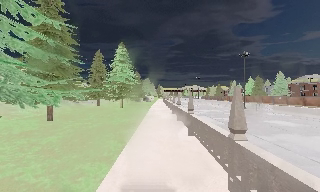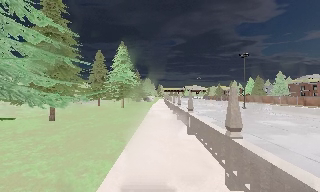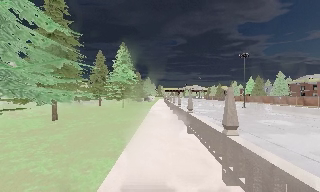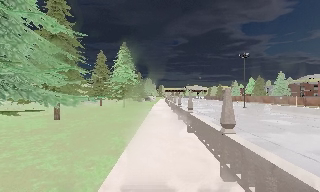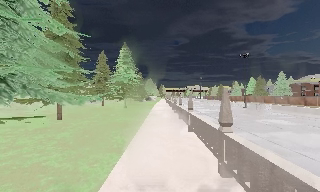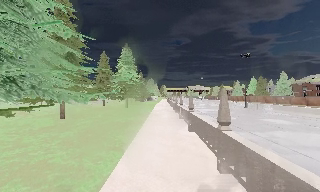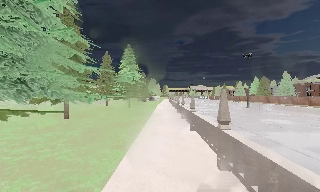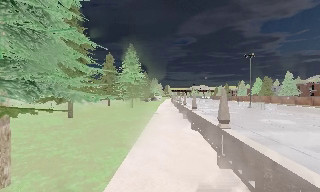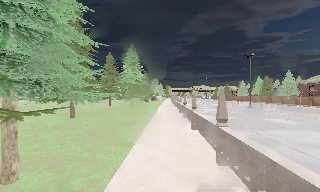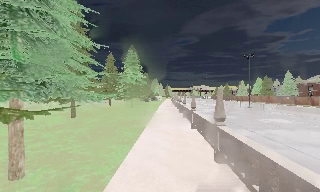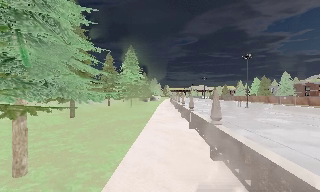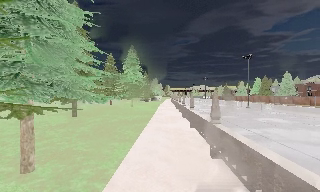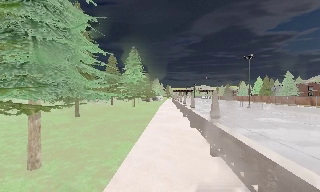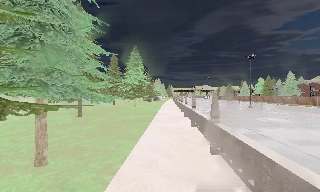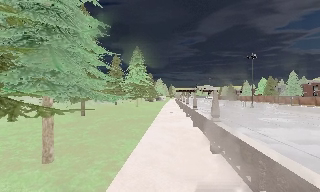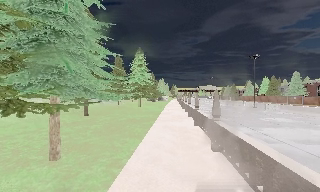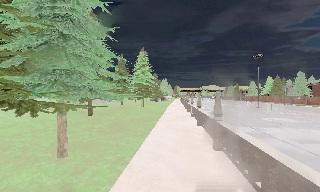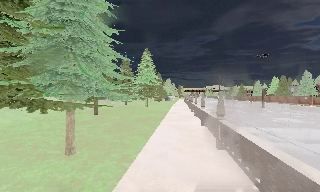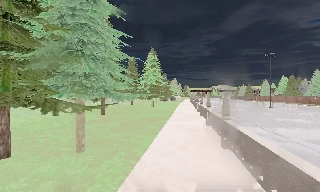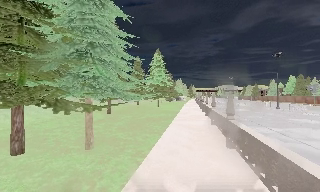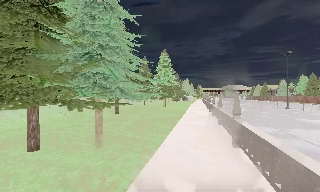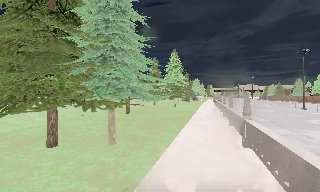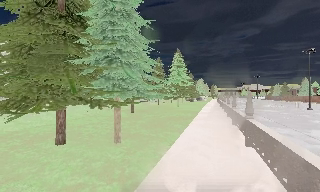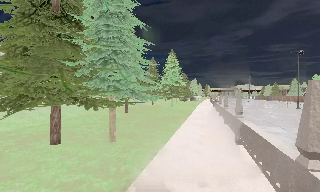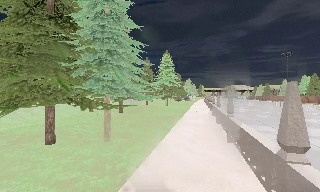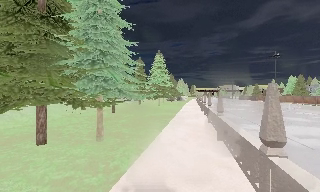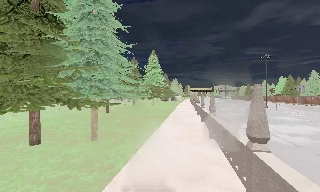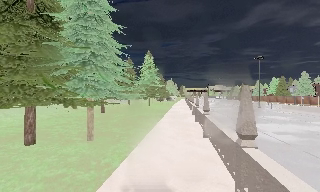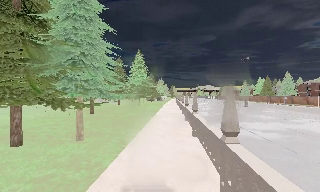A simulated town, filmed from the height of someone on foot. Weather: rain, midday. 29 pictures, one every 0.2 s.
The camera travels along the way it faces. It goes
backward.
0.0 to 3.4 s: The camera travels backward, about 4 m, so what stands in front gets smaller.
3.4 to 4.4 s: The scene slides to the right, as the camera pans about 10 degrees to its left. It travels backward, about 1 m, so what stands in front gets smaller.
4.4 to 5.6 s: The scene slides to the left, as the camera pans about 15 degrees to its right. It travels backward, about 1 m, so what stands in front gets smaller.
The film runs backward here.
